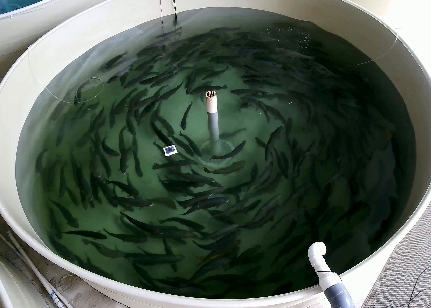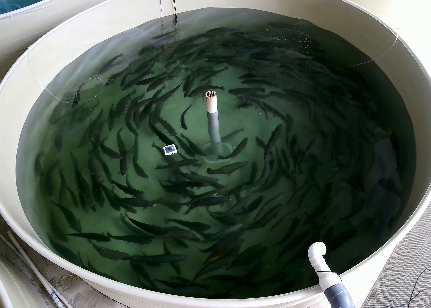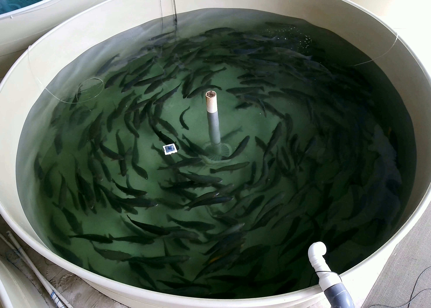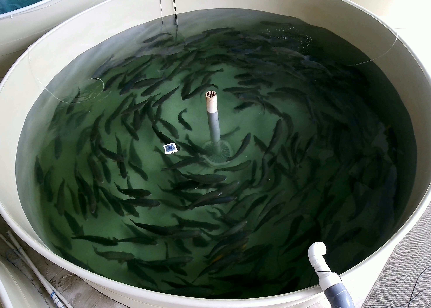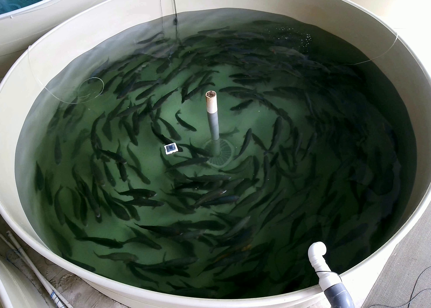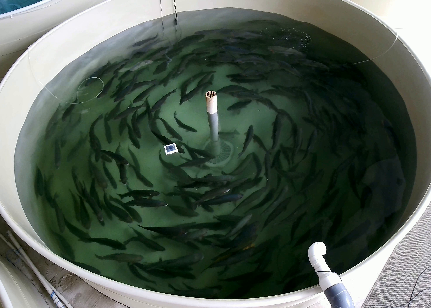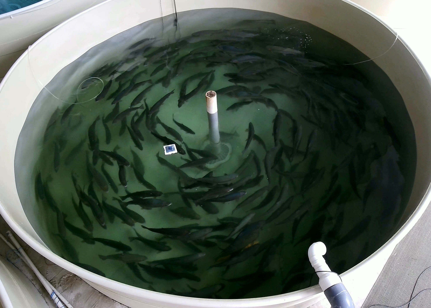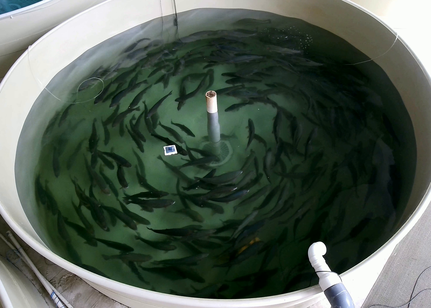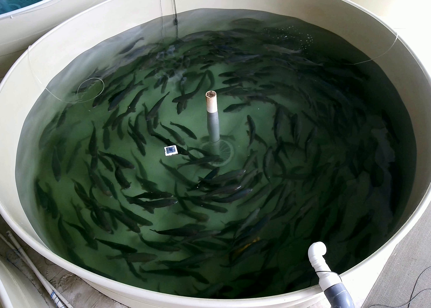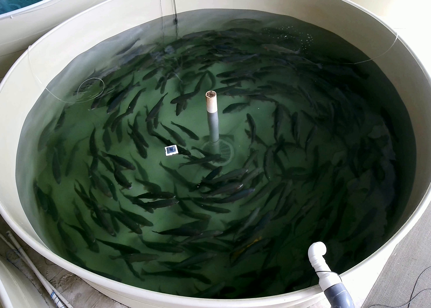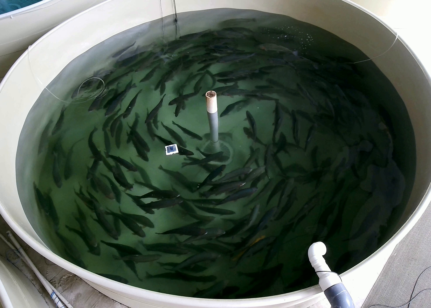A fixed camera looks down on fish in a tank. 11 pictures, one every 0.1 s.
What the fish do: Normal cruising.
